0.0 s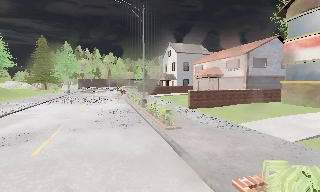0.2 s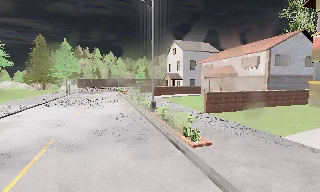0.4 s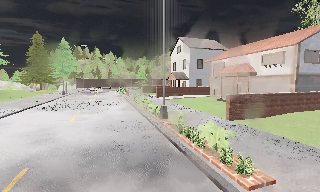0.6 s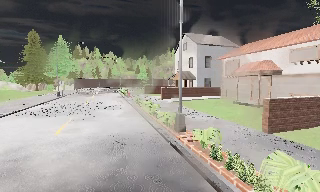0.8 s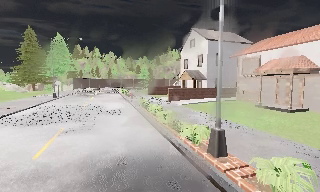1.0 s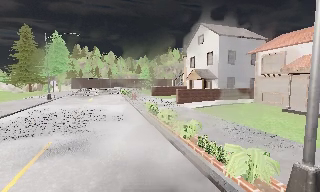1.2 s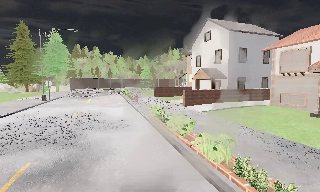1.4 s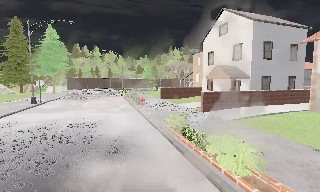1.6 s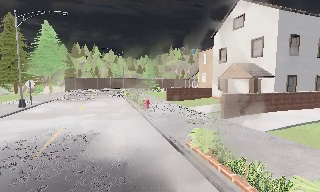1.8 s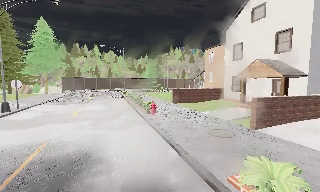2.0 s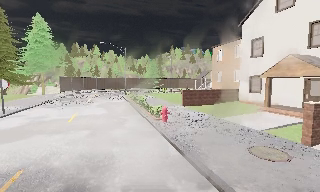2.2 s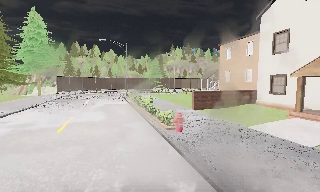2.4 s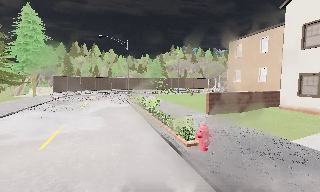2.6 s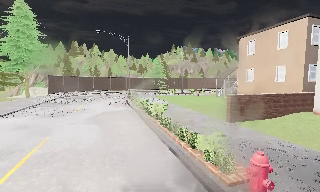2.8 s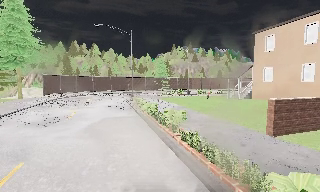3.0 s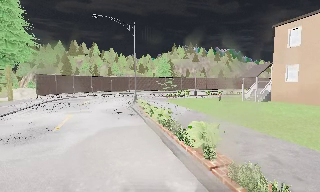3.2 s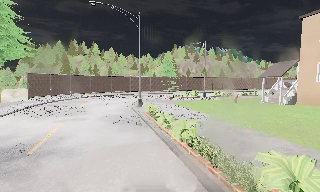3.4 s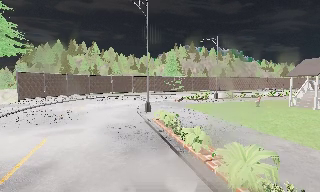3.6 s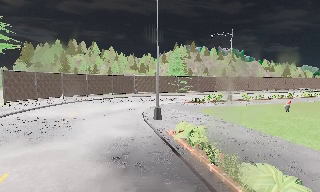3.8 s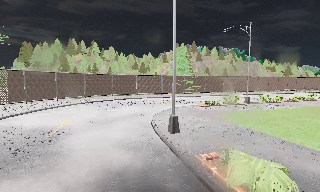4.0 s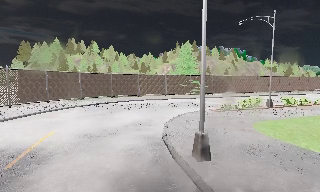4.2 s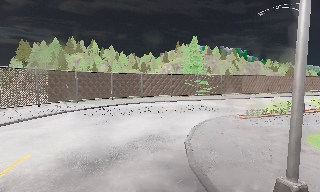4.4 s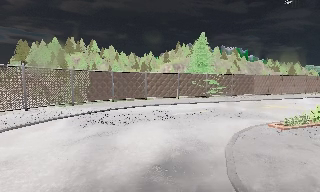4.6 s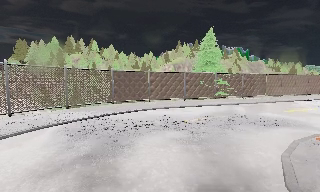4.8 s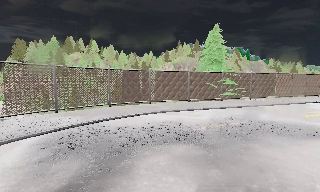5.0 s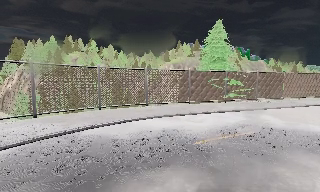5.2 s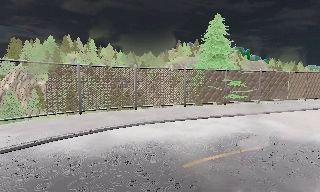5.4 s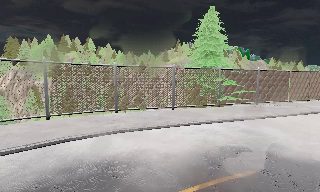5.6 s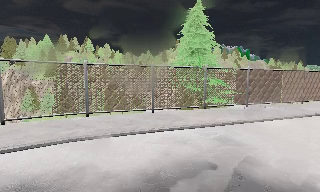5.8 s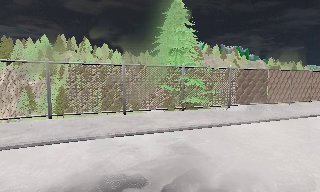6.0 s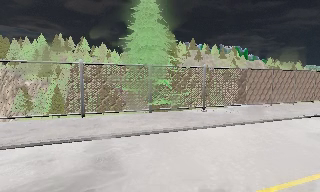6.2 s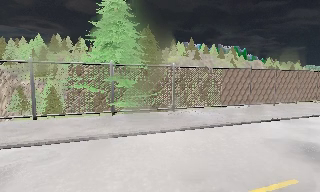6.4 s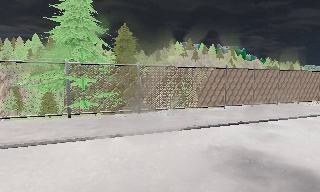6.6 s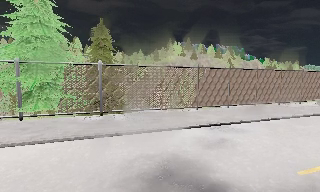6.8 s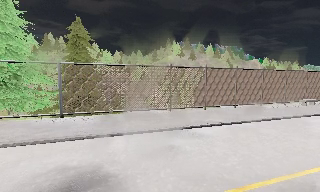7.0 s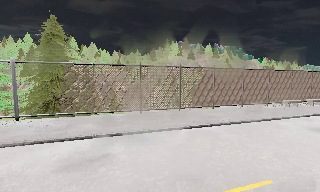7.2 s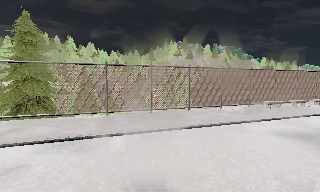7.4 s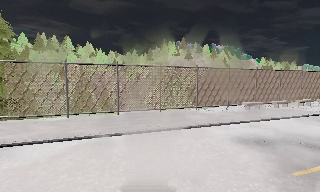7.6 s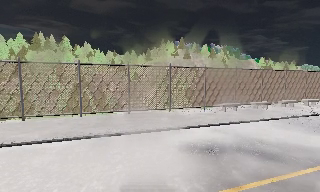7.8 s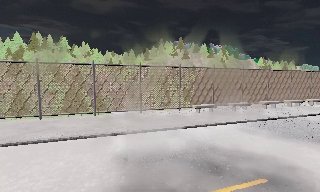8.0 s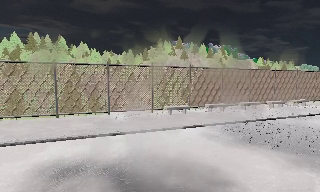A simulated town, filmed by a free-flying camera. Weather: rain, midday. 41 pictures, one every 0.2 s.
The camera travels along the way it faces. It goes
forward.
0.0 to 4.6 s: The camera travels forward, about 50 m, so what stands in front looms larger.
4.6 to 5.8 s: The camera travels forward and to its right, about 9 m, so what stands in front looms larger.
5.8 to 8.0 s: The camera travels to its right, about 25 m, so close, fixed things drift to the left.
The film runs forward here.
